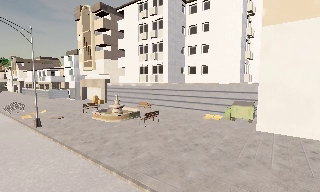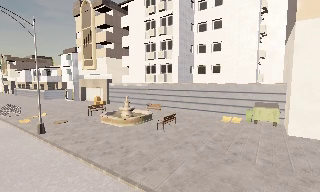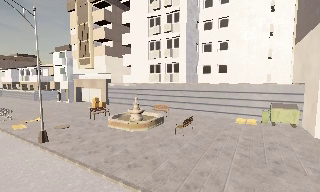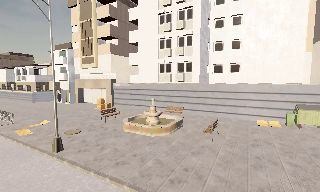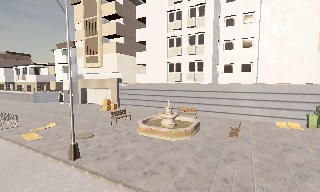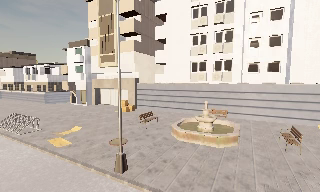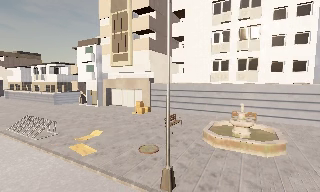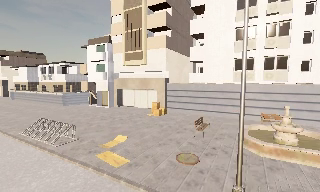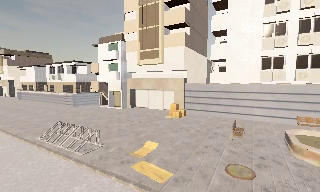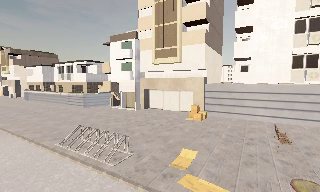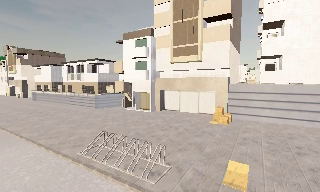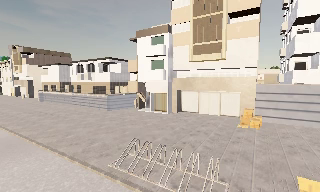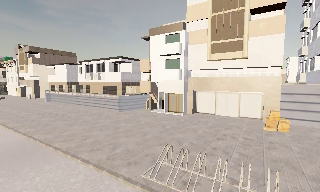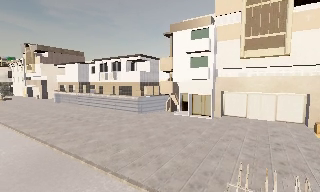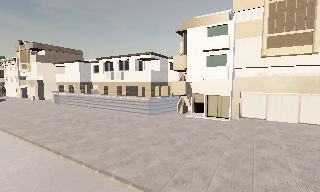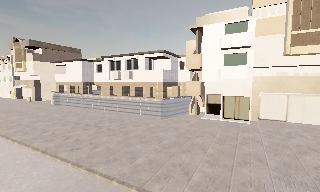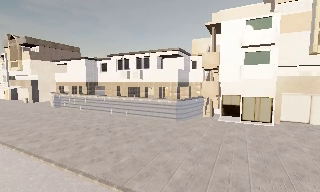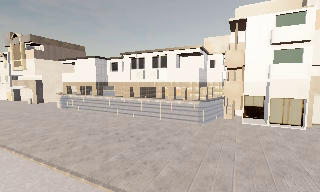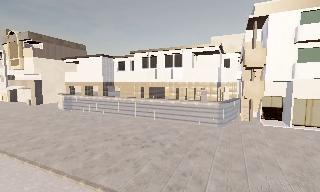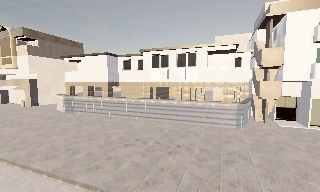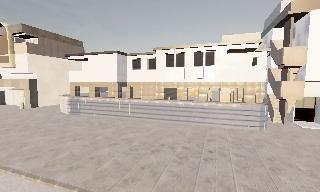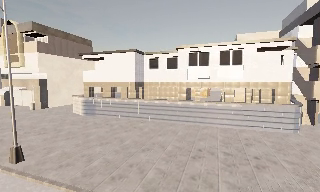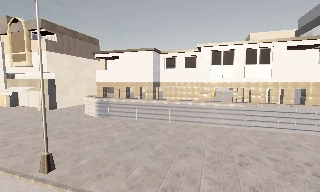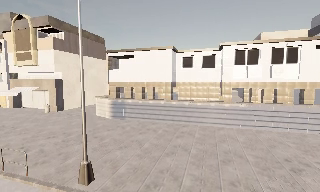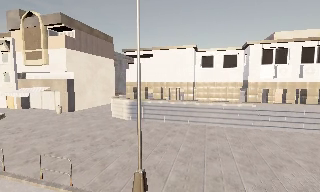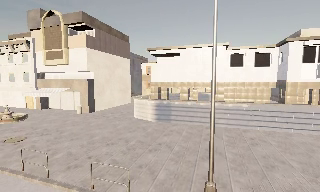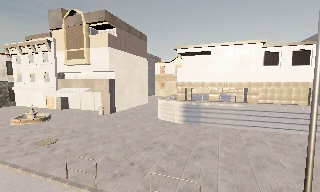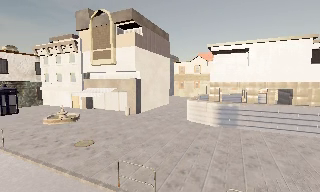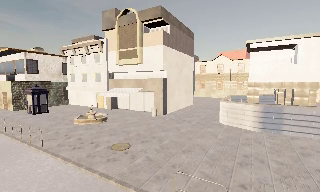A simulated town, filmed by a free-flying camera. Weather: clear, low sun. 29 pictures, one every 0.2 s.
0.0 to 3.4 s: The camera pans to its right, which is clockwise from overhead, by about 10 degrees. It travels to its left and forward, about 35 m, so close, fixed things drift to the right.
3.4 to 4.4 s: The camera travels to its left, about 10 m, so close, fixed things drift to the right.
4.4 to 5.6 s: The camera swings to its left by about 10 degrees, and the scene slides to the right. It travels to its left, about 11 m, so close, fixed things drift to the right.
The film runs forward here.
